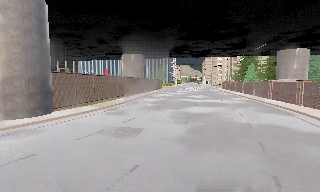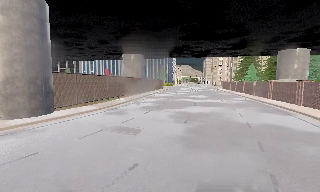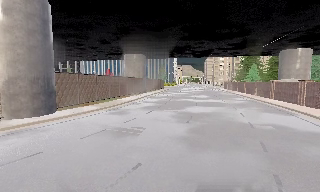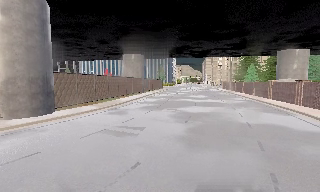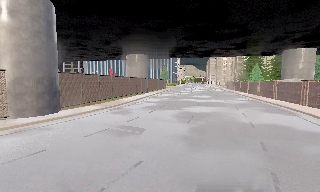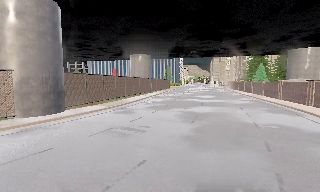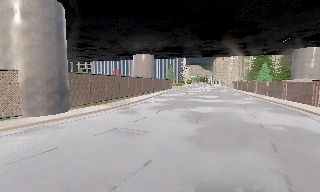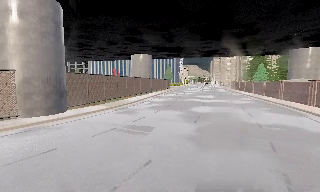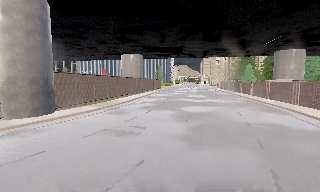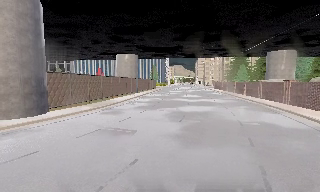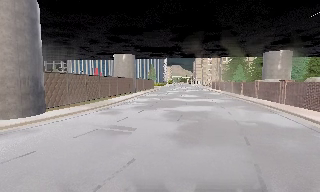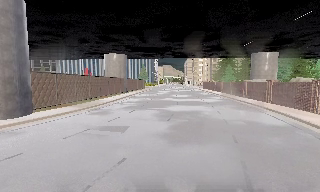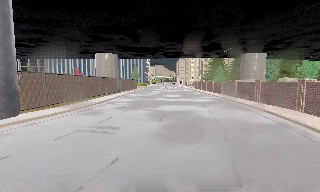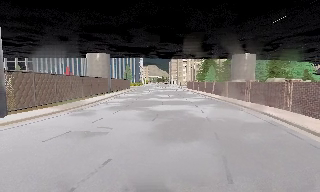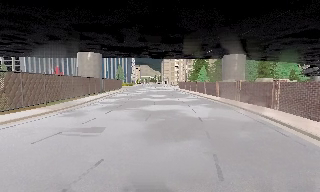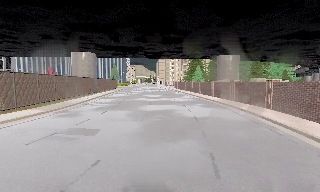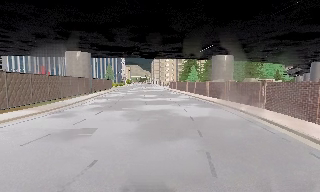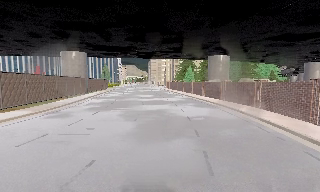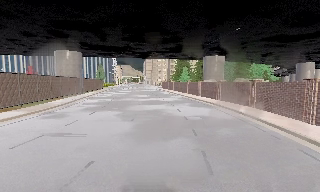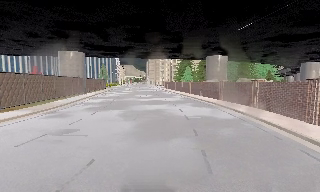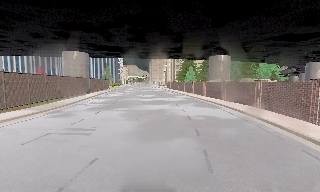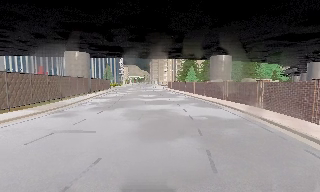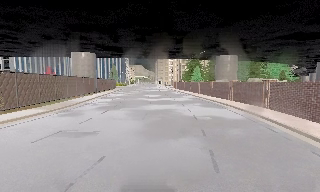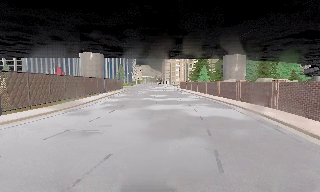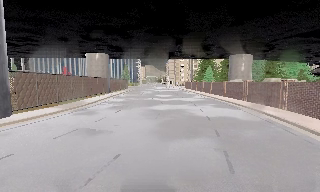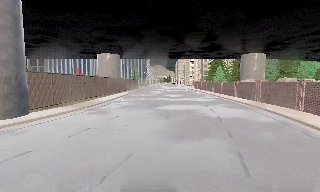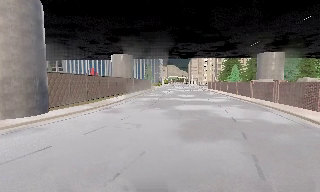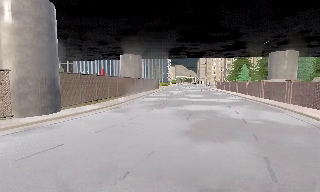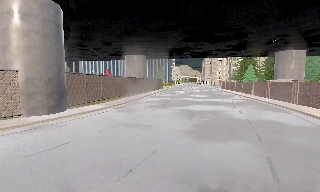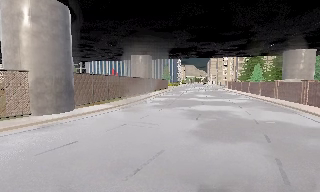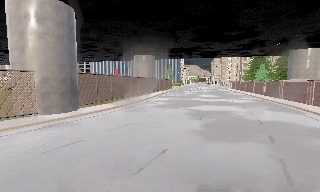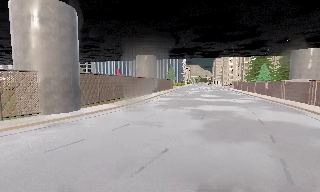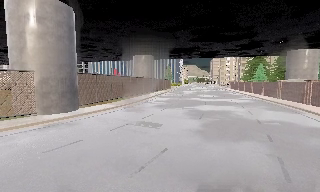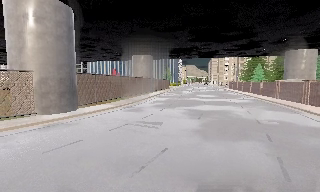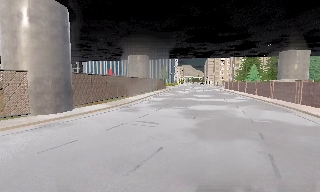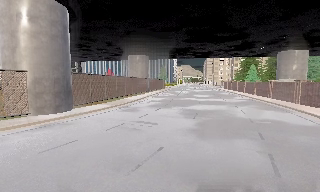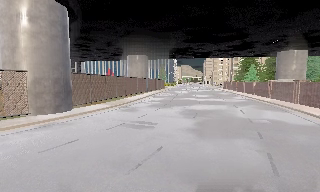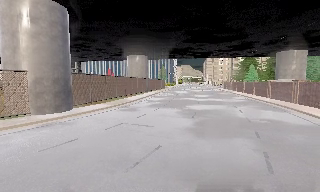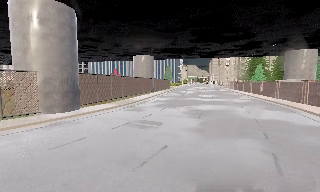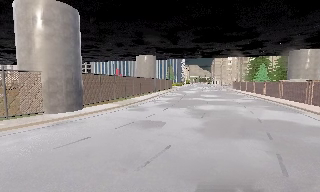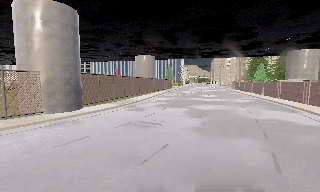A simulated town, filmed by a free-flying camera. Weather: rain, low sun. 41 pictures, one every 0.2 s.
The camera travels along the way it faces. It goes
backward.
0.0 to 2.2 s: The camera shifts only a little, or ends up much as it began.
2.2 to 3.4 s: The scene slides to the left, as the camera pans about 15 degrees to its right.
3.4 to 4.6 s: The camera shifts only a little, or ends up much as it began.
4.6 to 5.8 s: The camera swings to its left by about 15 degrees, and the scene slides to the right.
5.8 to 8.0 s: The camera travels backward, about 0.5 m, so what stands in front gets smaller.
The film runs backward here.
